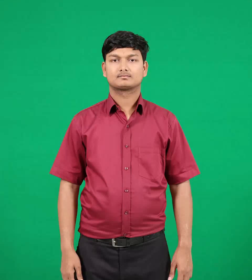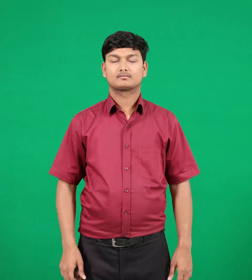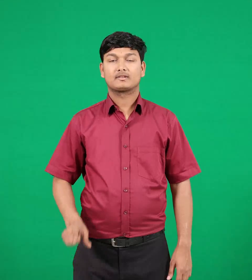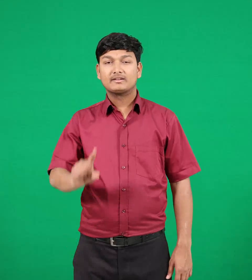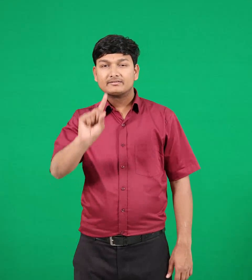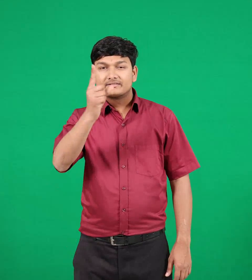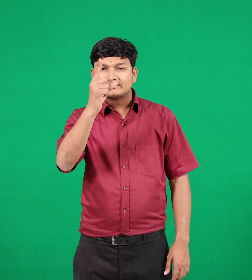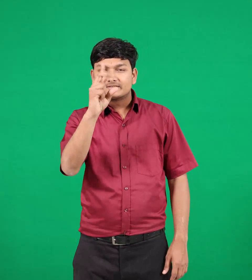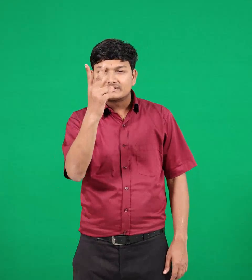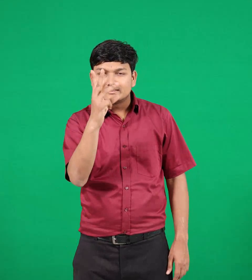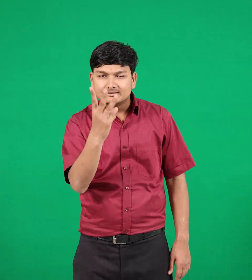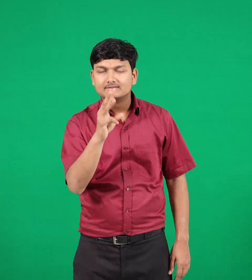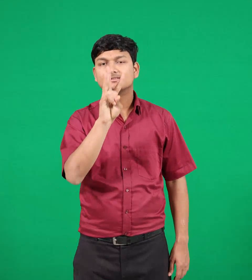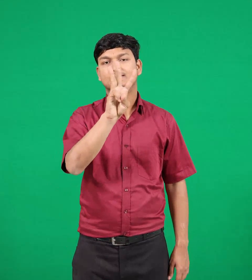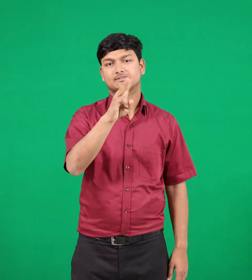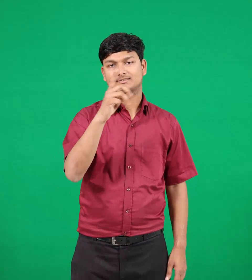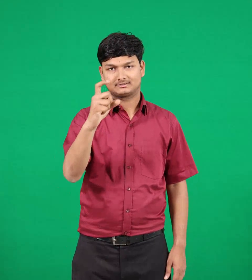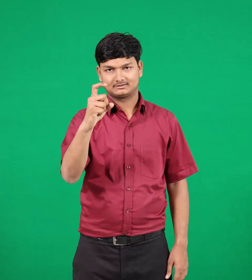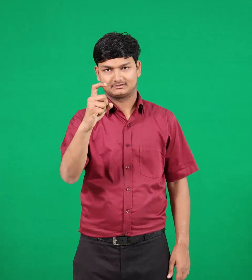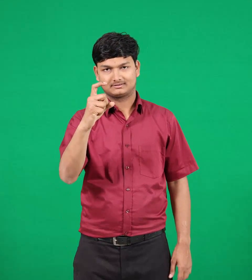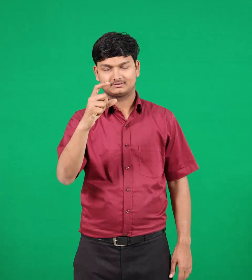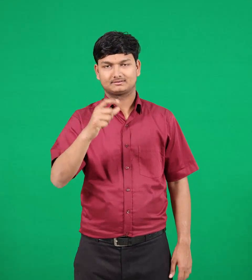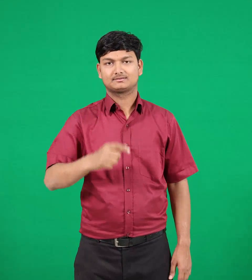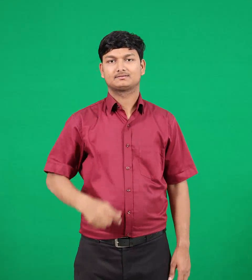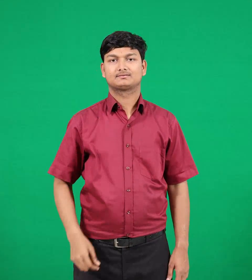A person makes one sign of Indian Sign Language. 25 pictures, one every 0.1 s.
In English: thirtyseventh
